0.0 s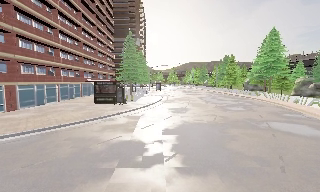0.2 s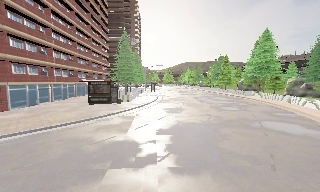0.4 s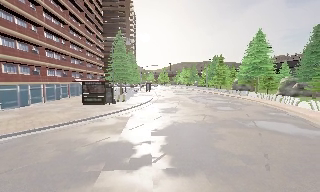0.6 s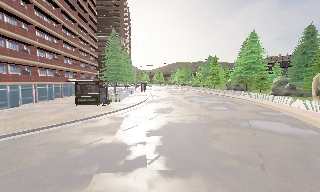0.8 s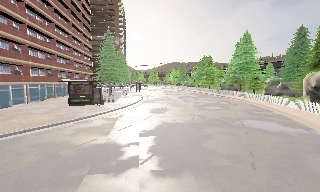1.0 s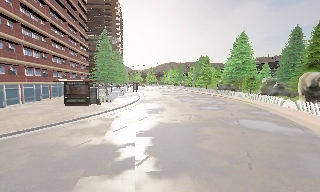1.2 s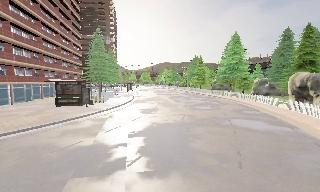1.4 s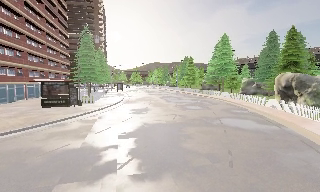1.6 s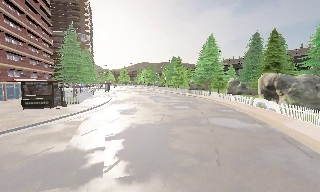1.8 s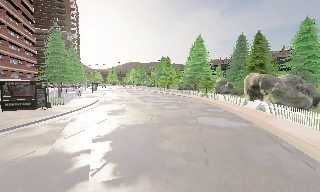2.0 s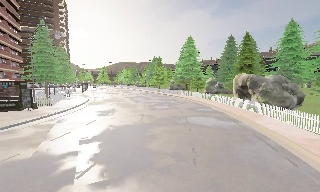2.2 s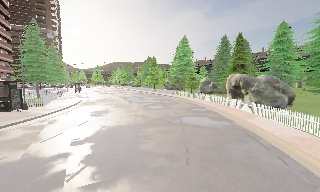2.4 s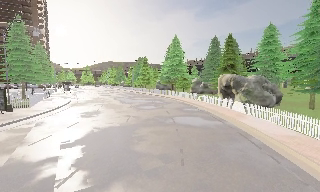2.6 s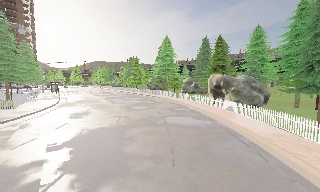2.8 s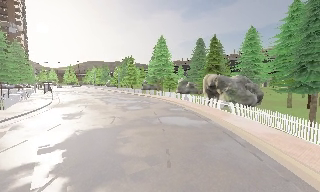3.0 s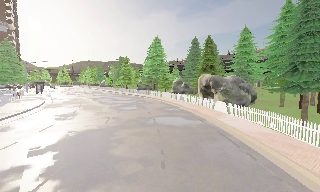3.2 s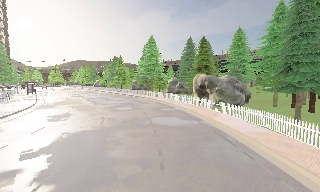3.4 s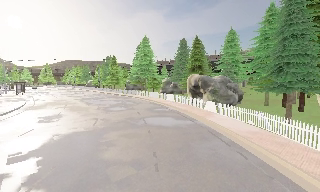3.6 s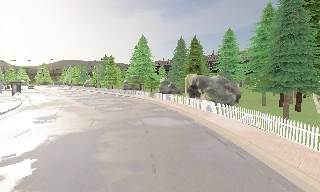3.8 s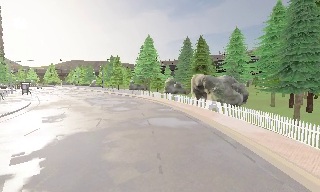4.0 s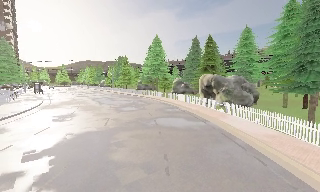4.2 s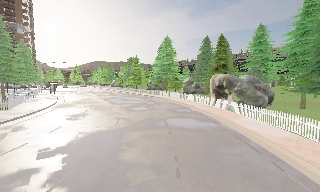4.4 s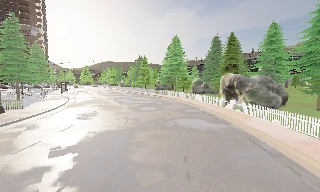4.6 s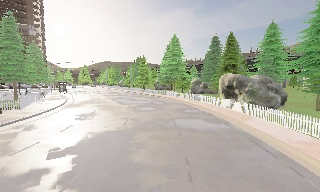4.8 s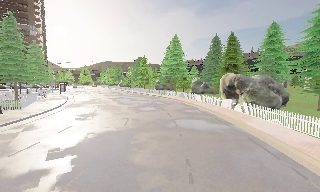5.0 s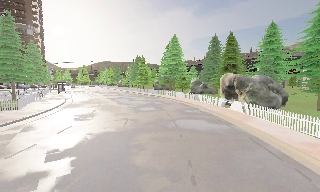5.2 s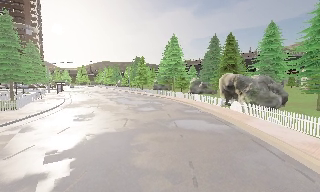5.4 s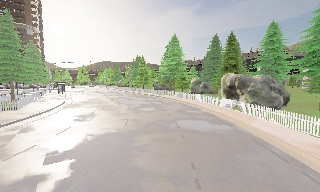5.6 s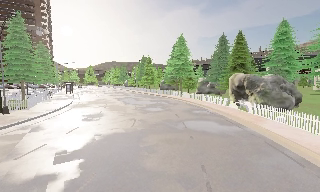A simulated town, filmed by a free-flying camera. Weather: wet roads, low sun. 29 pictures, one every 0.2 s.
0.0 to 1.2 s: The camera shifts only a little, or ends up much as it began.
1.2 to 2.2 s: The camera pans to its right, which is clockwise from overhead, by about 15 degrees.
2.2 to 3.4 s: The camera swings to its right by about 15 degrees, and the scene slides to the left. It travels forward, about 0.5 m, so what stands in front looms larger.
3.4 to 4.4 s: The camera swings to its left by about 10 degrees, and the scene slides to the right.
4.4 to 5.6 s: The camera travels forward, about 0.5 m, so what stands in front looms larger.
The film runs forward here.
